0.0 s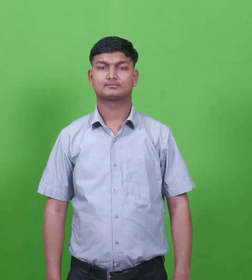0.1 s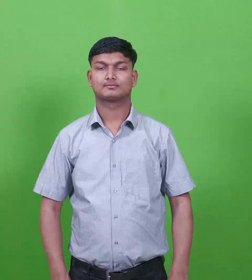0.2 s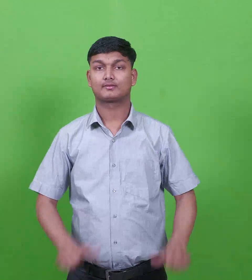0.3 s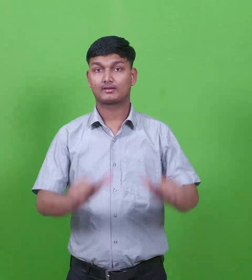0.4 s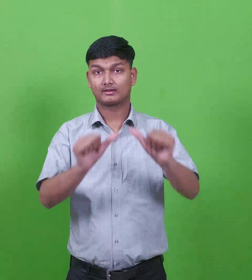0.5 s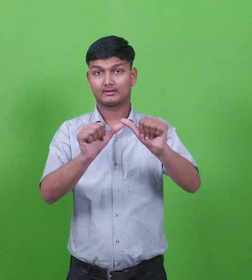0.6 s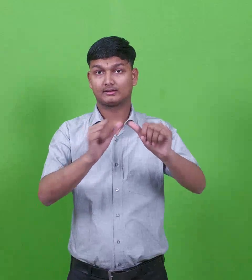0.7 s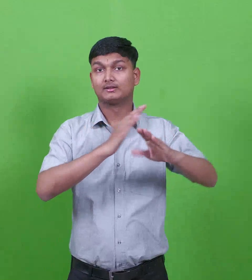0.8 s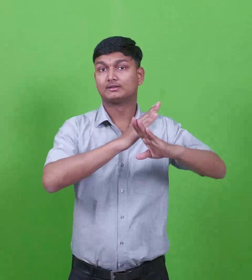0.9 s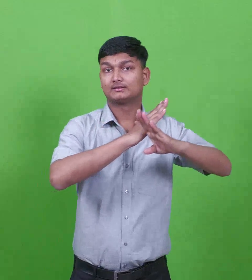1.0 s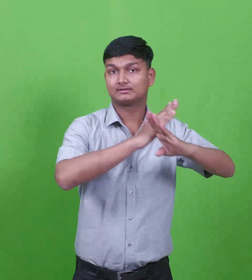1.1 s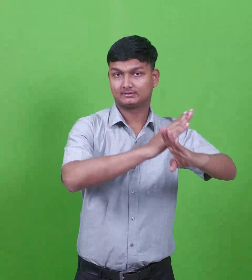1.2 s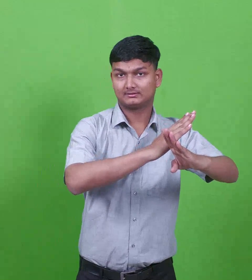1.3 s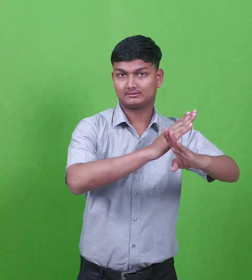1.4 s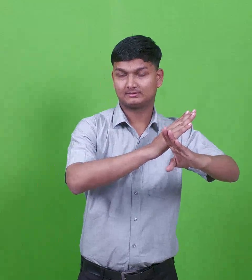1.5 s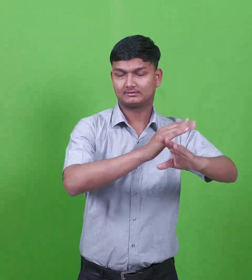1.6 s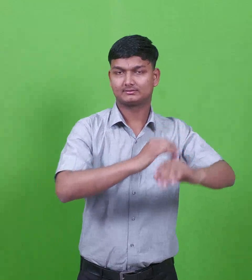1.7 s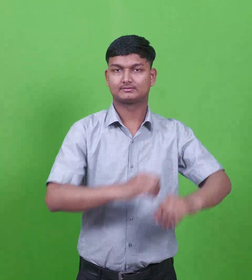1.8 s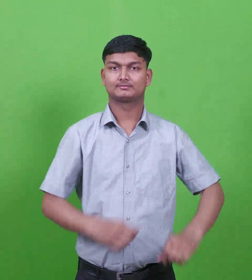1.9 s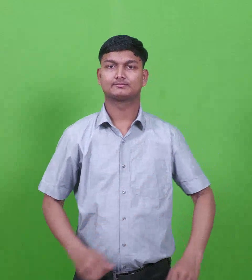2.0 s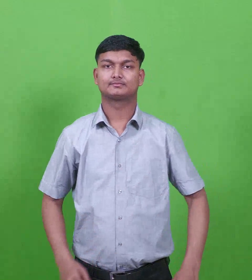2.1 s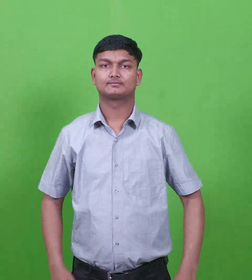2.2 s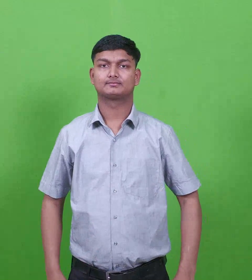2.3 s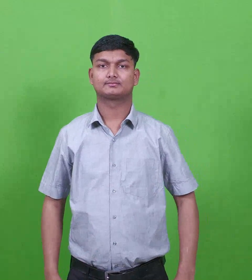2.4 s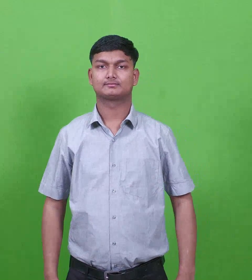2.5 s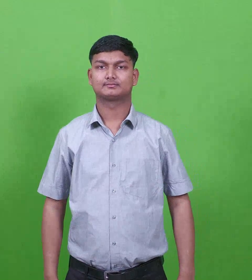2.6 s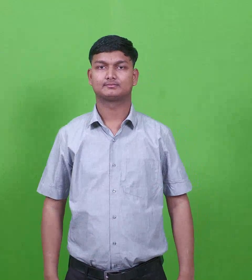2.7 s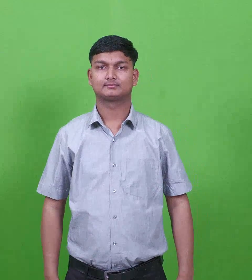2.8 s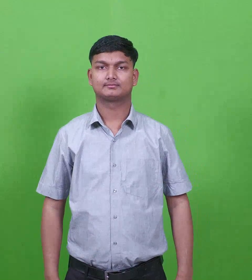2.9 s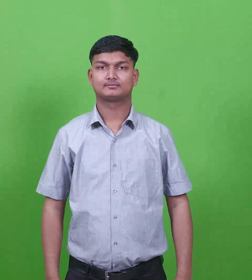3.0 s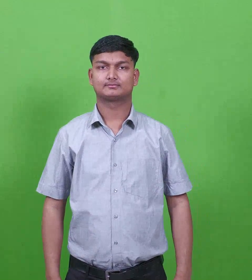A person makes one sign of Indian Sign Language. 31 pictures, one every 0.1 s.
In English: aner
